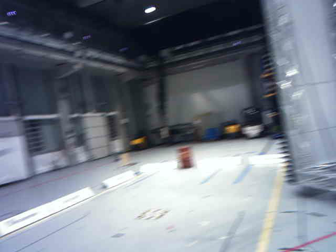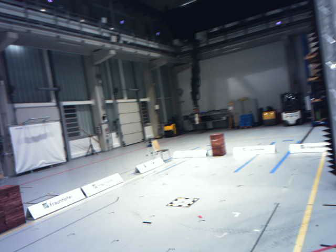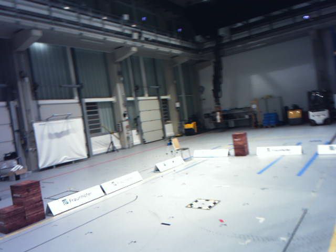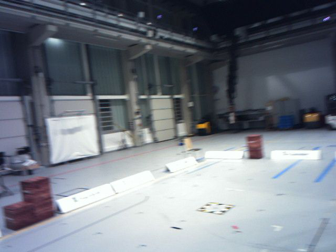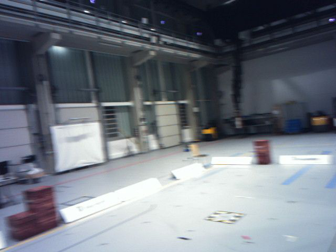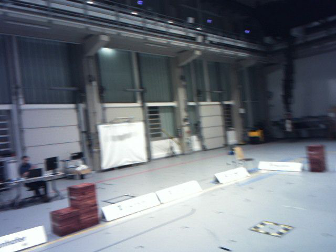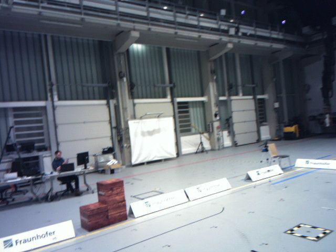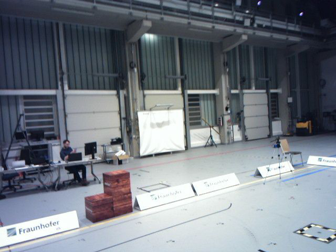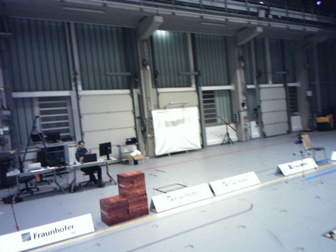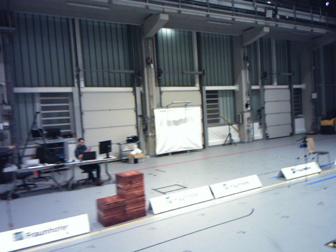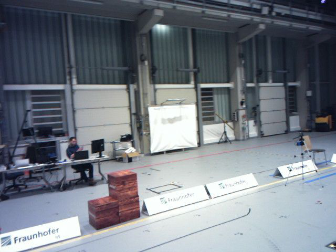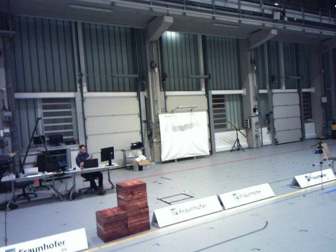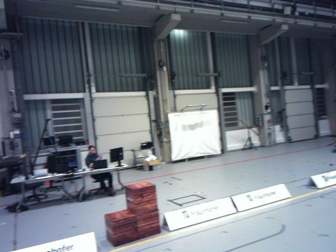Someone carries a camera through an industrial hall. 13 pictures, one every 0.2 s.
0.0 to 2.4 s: The scene slides to the right, as the camera pans about 40 degrees to its left. It travels forward, about 2.2 m.
The film runs forward here.
